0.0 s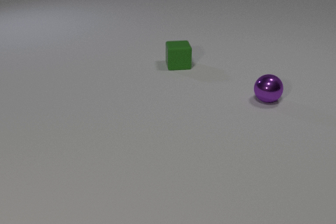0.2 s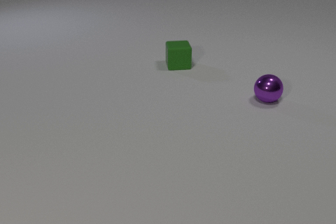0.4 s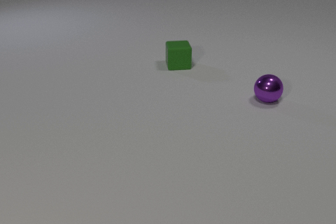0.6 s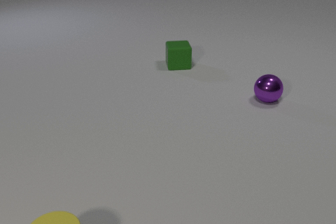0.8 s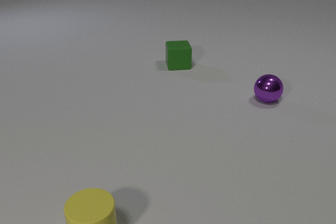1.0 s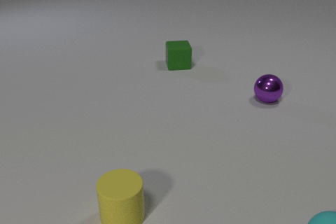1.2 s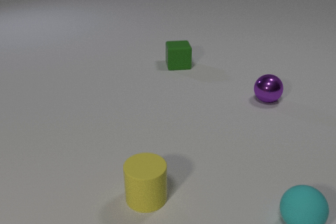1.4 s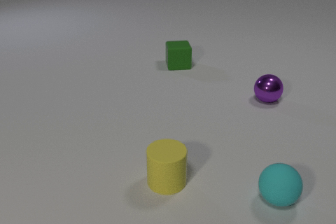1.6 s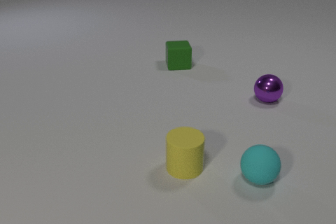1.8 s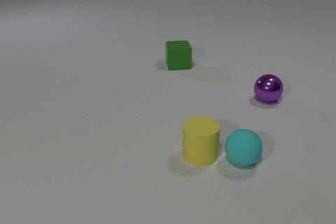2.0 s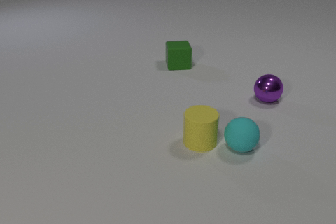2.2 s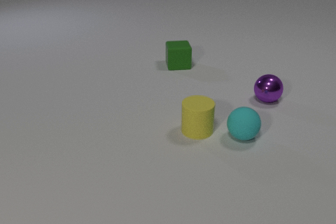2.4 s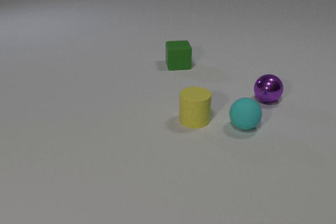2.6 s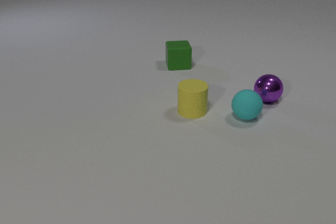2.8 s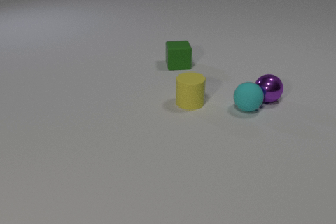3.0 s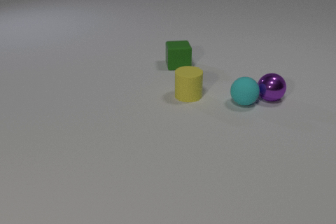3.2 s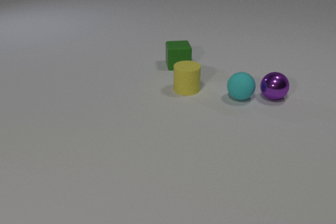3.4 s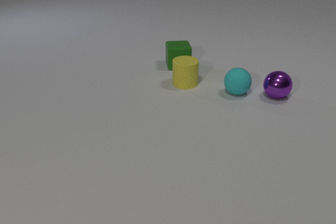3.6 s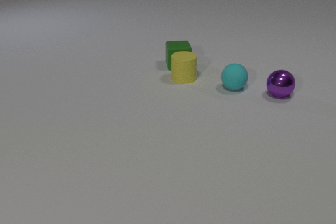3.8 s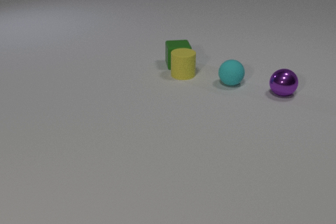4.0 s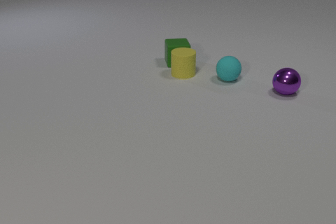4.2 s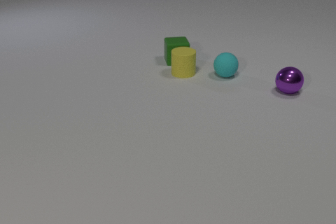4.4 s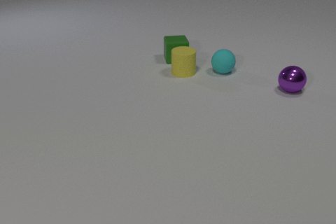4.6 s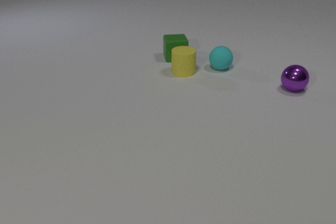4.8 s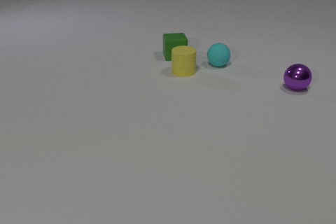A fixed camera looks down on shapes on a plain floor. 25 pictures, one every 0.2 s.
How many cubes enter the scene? 0.
How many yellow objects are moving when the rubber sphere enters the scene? 1.
How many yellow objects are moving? 1.
0.0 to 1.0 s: The yellow rubber cylinder comes in at the bottom edge, slides to the right and away from the camera. The cyan rubber sphere comes in at the bottom edge, rolls to the left and away from the camera.
1.0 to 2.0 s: The yellow rubber cylinder slides away from the camera and to the right. The cyan rubber sphere rolls away from the camera and to the left. The yellow rubber cylinder and the cyan rubber sphere collide.
2.0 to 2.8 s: The yellow rubber cylinder slides away from the camera. The cyan rubber sphere rolls away from the camera. The cyan rubber sphere and the purple metal sphere collide.
2.8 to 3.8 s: The yellow rubber cylinder slides away from the camera. The cyan rubber sphere rolls away from the camera. The purple metal sphere rolls away from the camera and to the right. The yellow rubber cylinder and the green rubber cube collide.
3.8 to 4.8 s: The yellow rubber cylinder slides away from the camera. The cyan rubber sphere rolls away from the camera. The purple metal sphere rolls away from the camera and to the right. The green rubber cube slides away from the camera.
